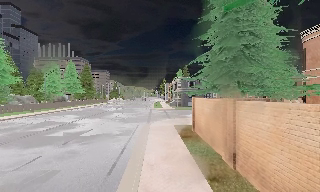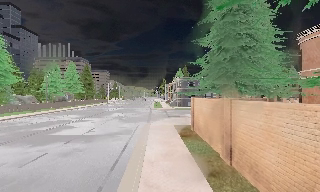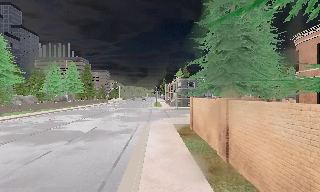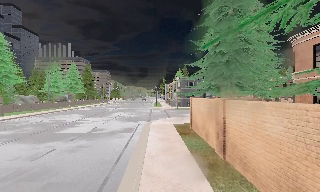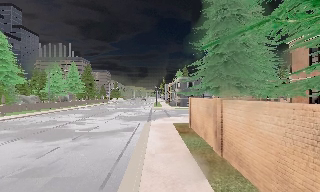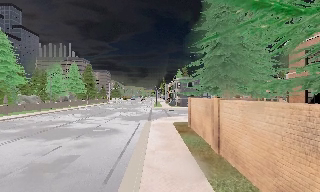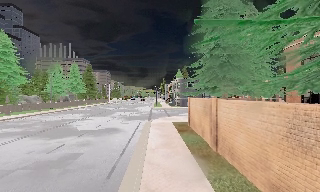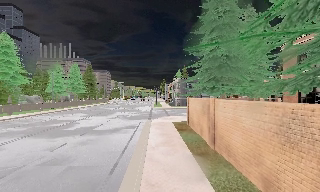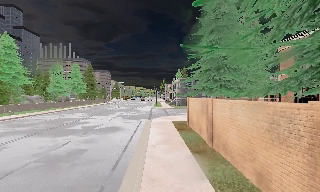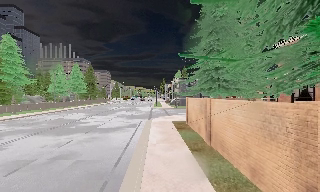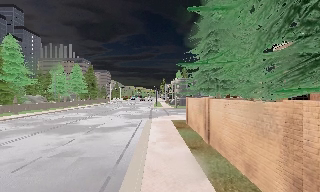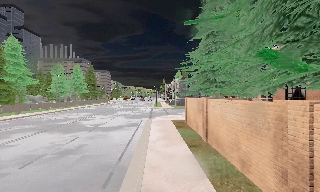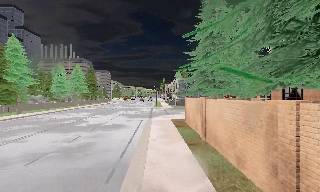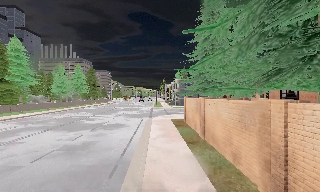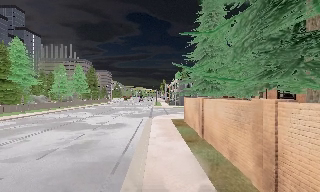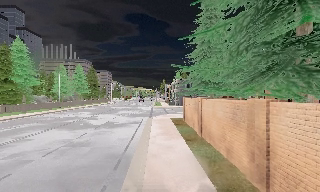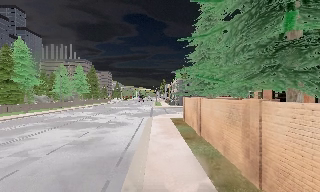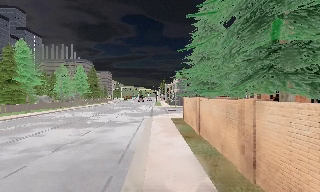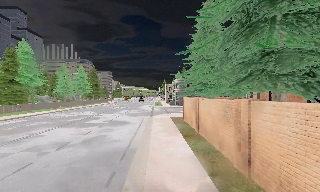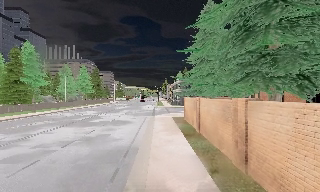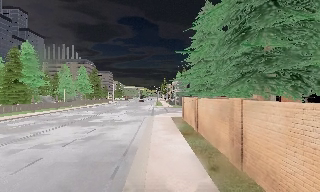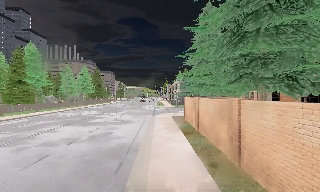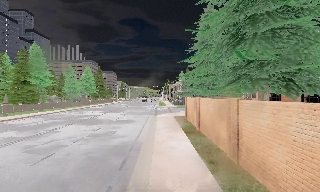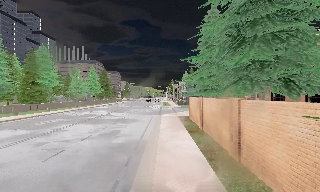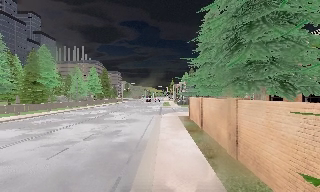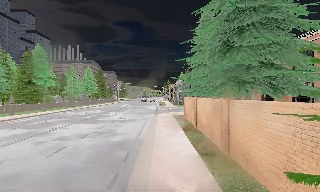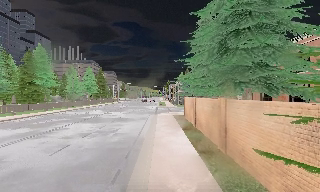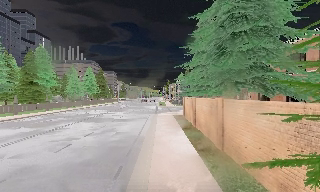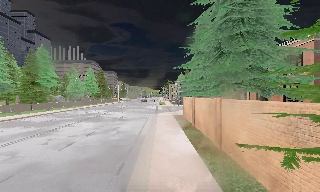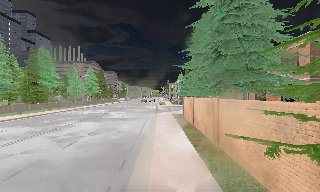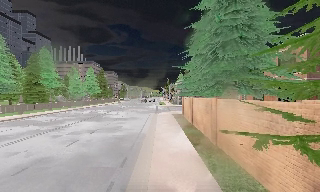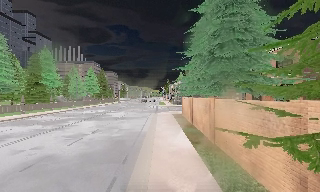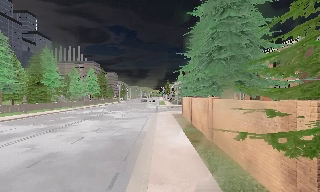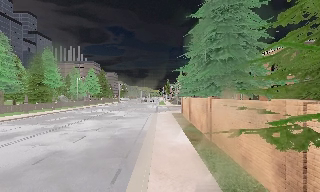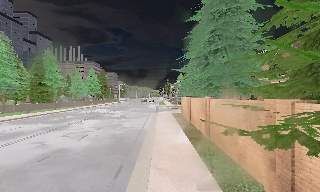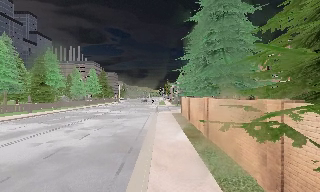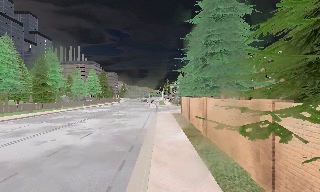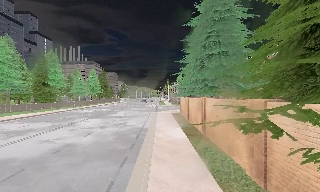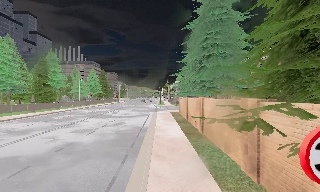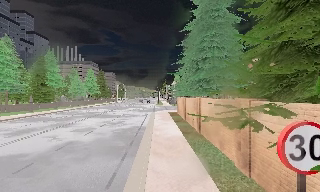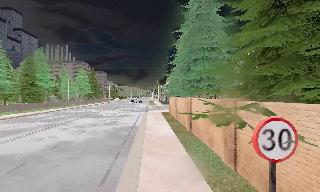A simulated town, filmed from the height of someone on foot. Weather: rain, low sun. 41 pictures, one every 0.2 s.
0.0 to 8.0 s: The camera travels backward, about 11 m, so what stands in front gets smaller.
The film runs backward here.
